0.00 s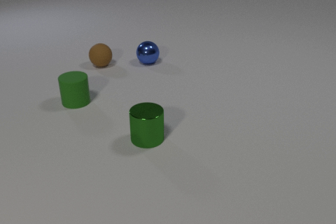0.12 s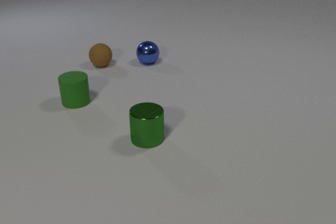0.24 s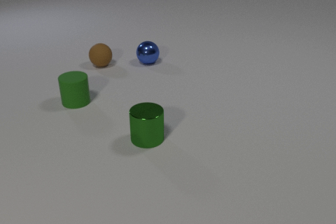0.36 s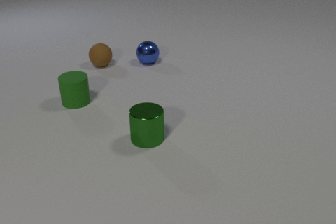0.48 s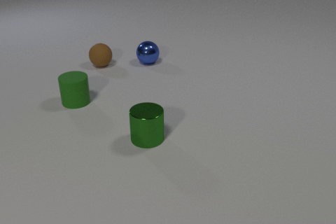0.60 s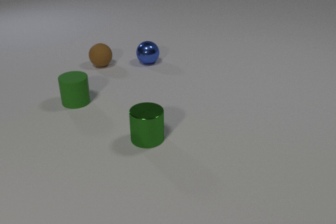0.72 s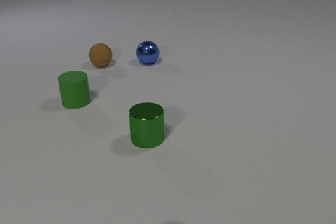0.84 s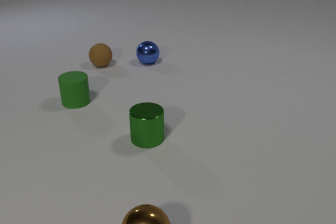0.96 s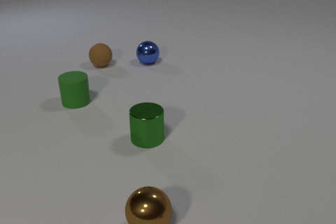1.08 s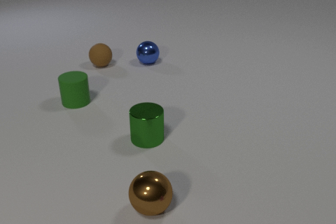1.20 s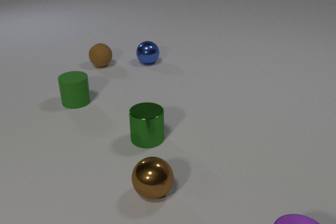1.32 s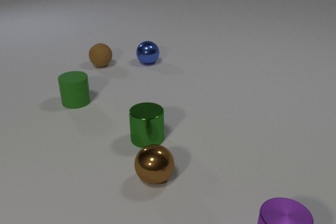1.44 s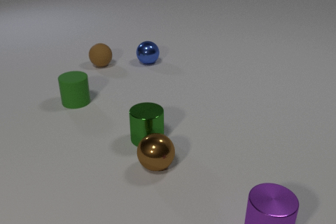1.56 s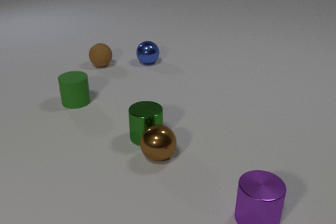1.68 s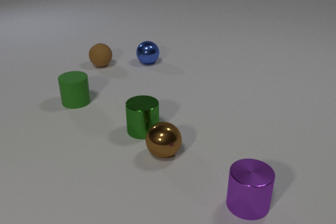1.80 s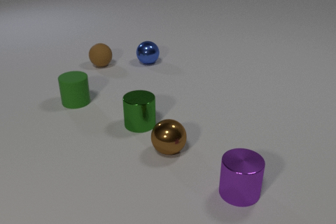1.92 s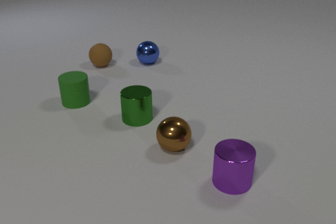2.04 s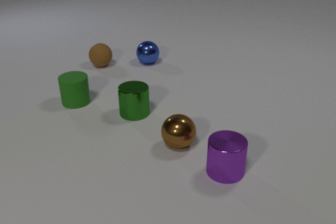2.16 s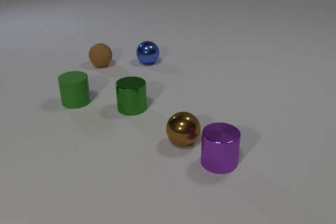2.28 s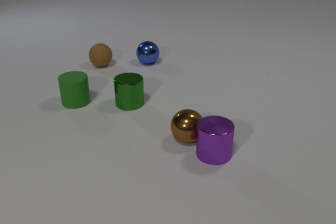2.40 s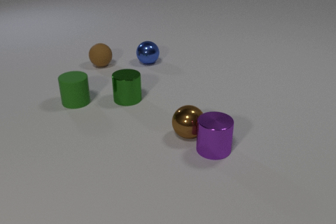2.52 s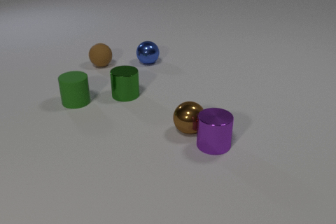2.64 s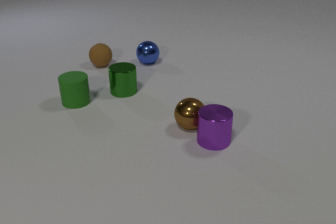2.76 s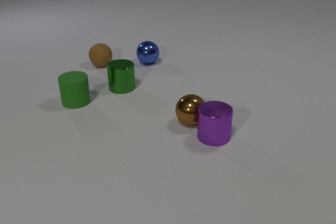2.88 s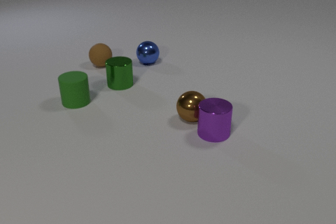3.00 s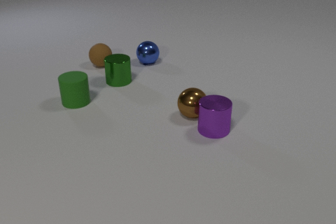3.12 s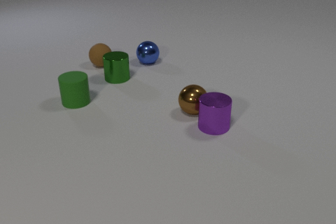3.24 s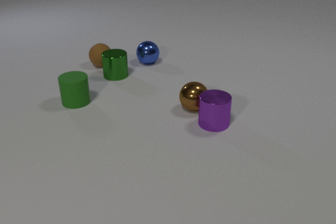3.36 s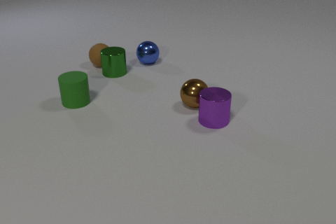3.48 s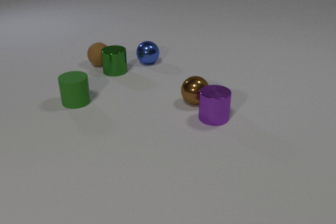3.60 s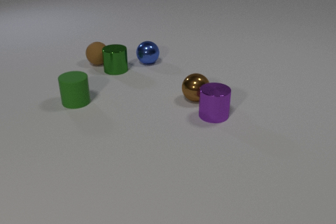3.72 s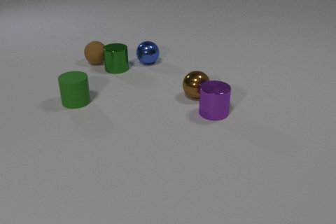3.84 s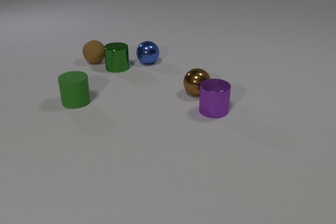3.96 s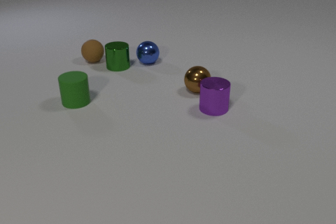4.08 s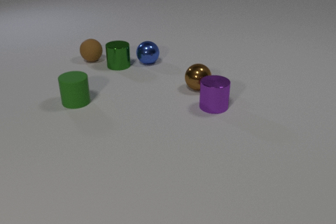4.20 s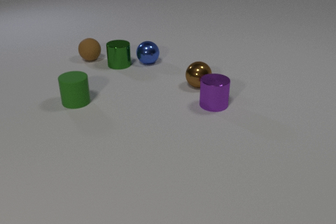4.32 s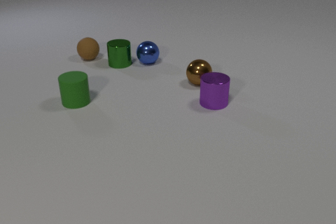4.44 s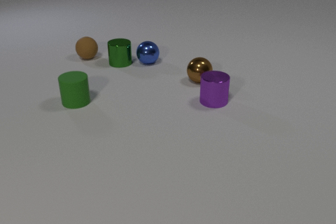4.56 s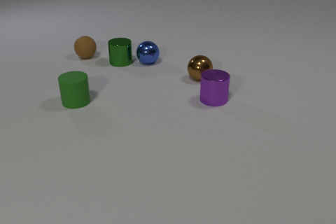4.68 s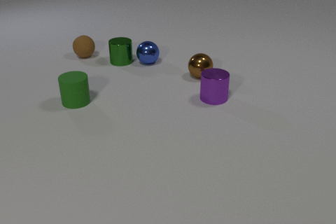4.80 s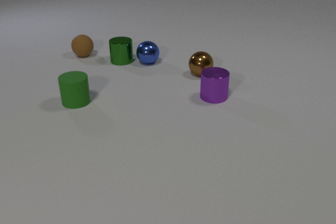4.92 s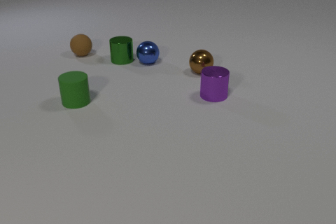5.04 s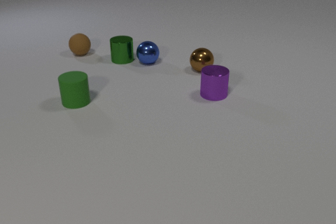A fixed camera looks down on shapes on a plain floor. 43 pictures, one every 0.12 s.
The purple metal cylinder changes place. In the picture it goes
away from the camera.
The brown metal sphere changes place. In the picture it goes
away from the camera.
0.00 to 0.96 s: The brown metal sphere comes in at the bottom edge, rolls away from the camera.
0.96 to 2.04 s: The brown metal sphere rolls away from the camera. The green metal cylinder slides away from the camera. The purple metal cylinder comes in at the bottom edge, slides away from the camera and to the left. The brown metal sphere and the green metal cylinder collide.
2.04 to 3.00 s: The brown metal sphere rolls away from the camera. The green metal cylinder slides away from the camera. The purple metal cylinder slides away from the camera. The brown metal sphere and the purple metal cylinder collide.
3.00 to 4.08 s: The brown metal sphere rolls away from the camera. The green metal cylinder slides away from the camera. The purple metal cylinder slides away from the camera. The brown rubber sphere rolls away from the camera and to the left. The green metal cylinder and the brown rubber sphere collide.
4.08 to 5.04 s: The brown metal sphere rolls away from the camera. The green metal cylinder slides away from the camera. The purple metal cylinder slides away from the camera. The brown rubber sphere rolls away from the camera and to the left.
What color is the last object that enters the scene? purple.
What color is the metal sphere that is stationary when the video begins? blue.
Are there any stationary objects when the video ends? yes.
